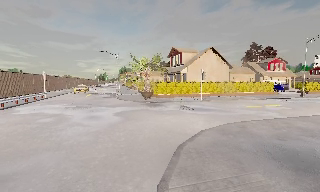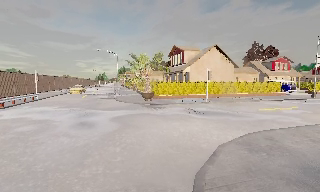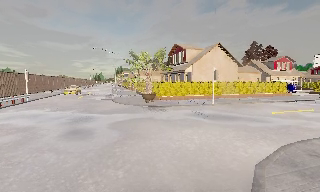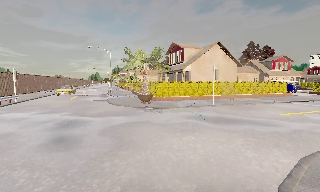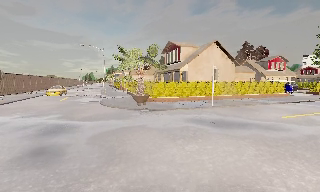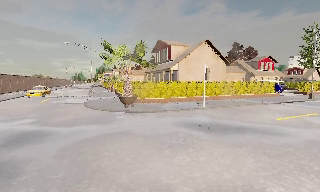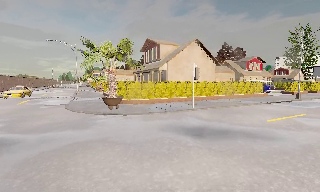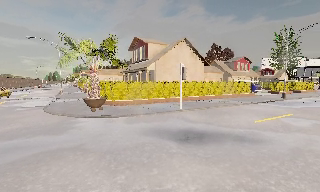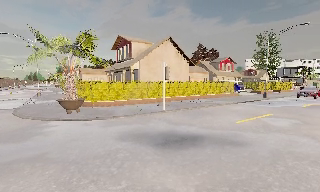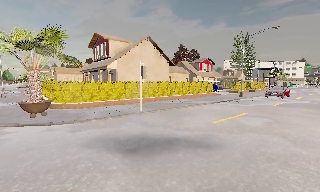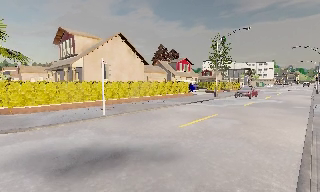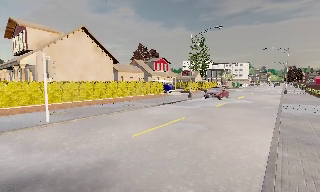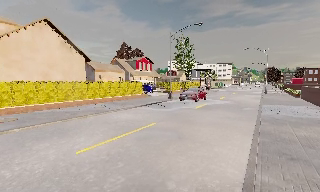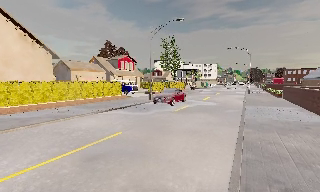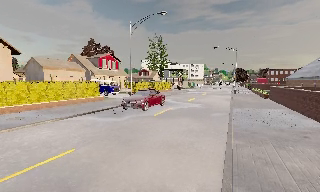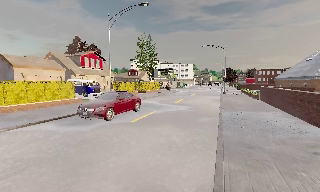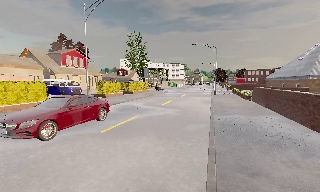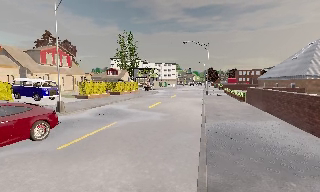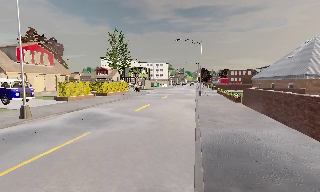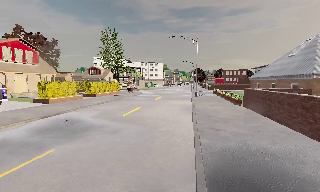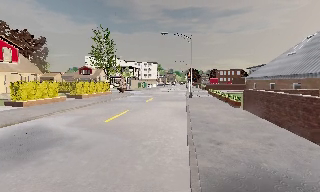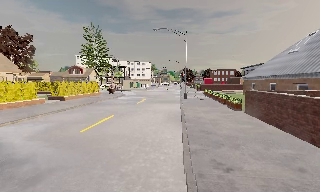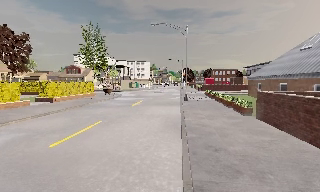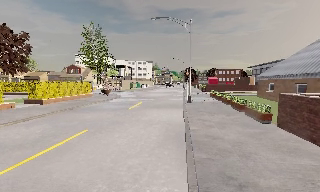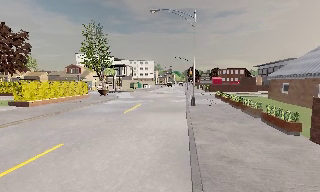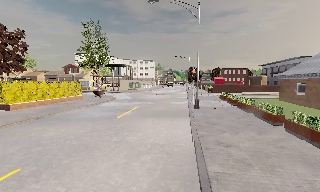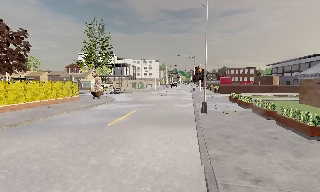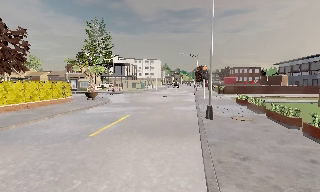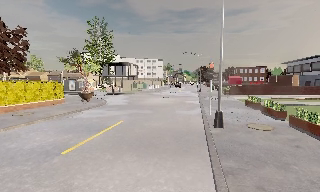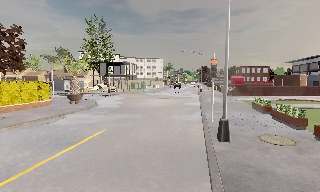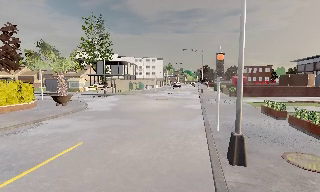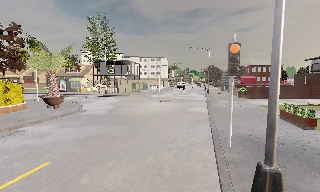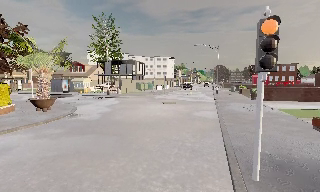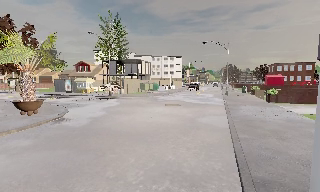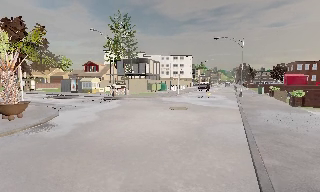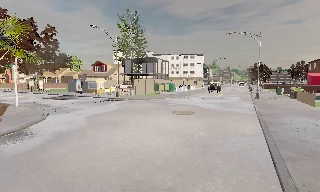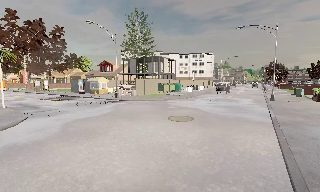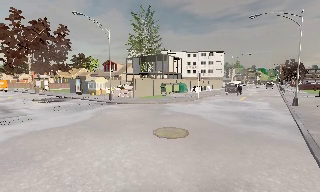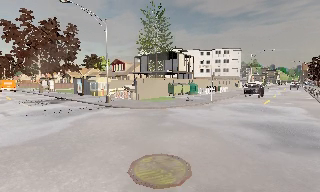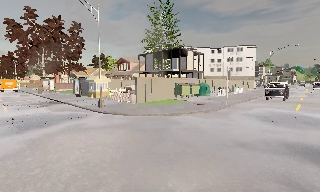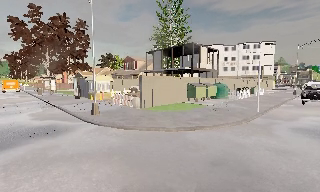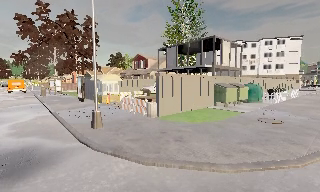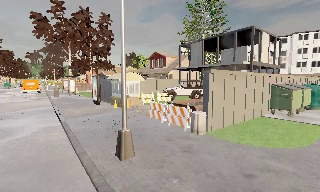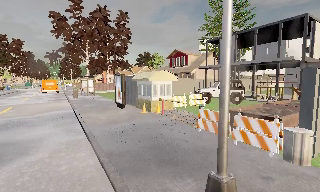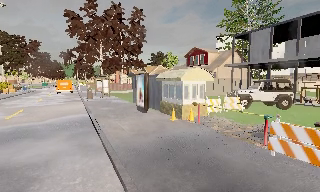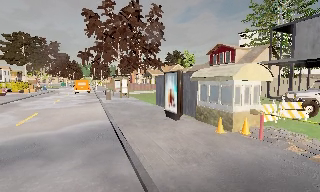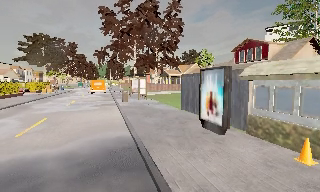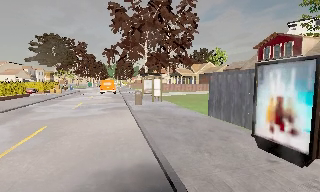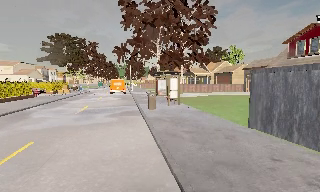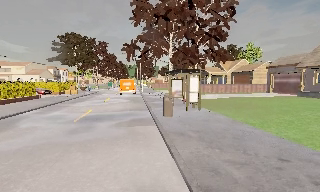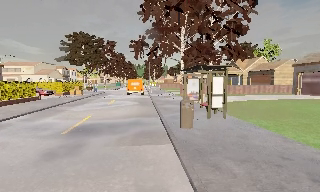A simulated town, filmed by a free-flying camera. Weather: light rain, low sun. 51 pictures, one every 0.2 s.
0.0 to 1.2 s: The scene slides to the left, as the camera pans about 10 degrees to its right. It travels forward, about 6 m, so what stands in front looms larger. It loses speed.
1.2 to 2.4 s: The scene slides to the left, as the camera pans about 30 degrees to its right. It travels forward and to its right, about 6 m. It gains speed.
2.4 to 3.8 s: The scene slides to the left, as the camera pans about 20 degrees to its right. It travels forward, about 11 m, so what stands in front looms larger.
3.8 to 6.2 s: The camera travels forward, about 18 m, so what stands in front looms larger.
6.2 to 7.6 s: The camera pans to its left, which is counterclockwise from overhead, by about 25 degrees. It travels forward, about 14 m, so what stands in front looms larger. It gains speed.
7.6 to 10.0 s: The camera pans to its left, which is counterclockwise from overhead, by about 45 degrees. It travels forward, about 30 m.
The film runs forward here.
